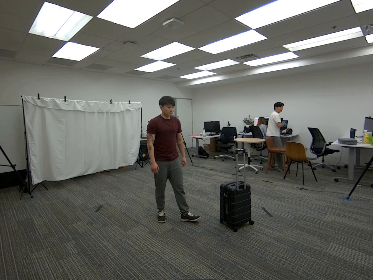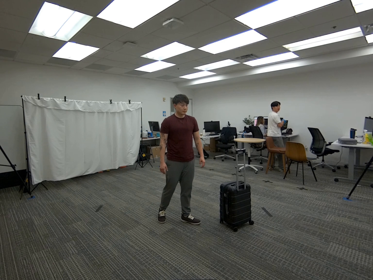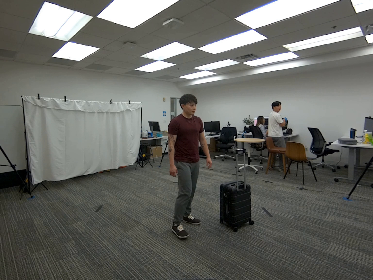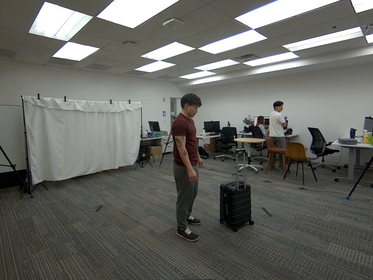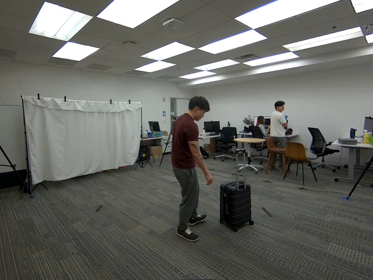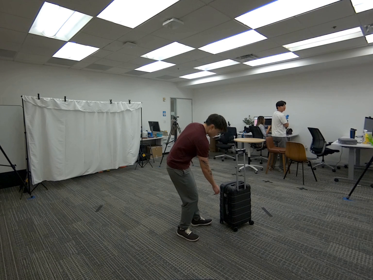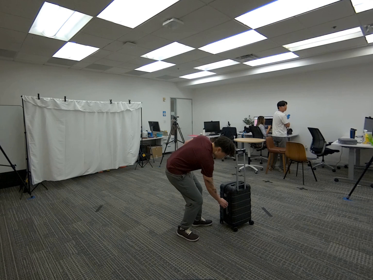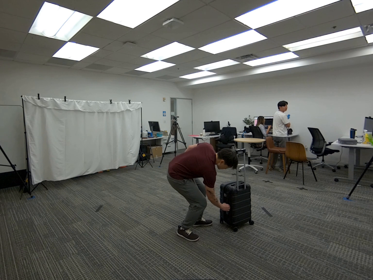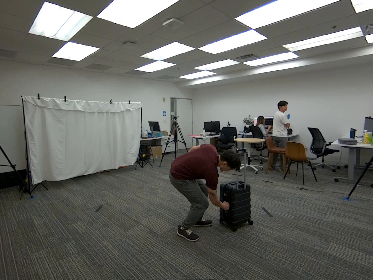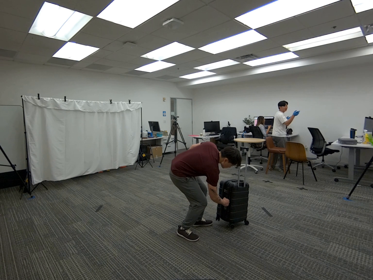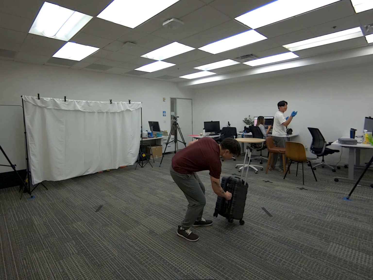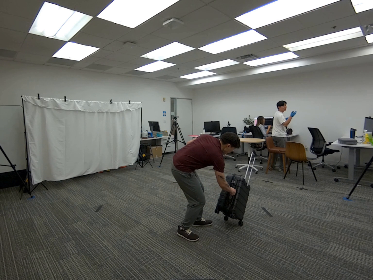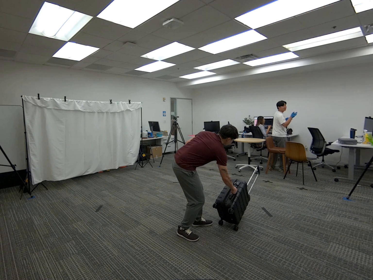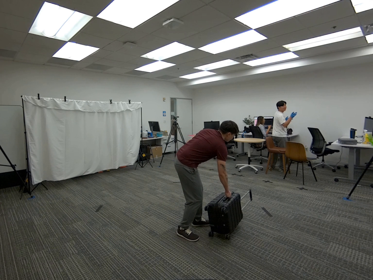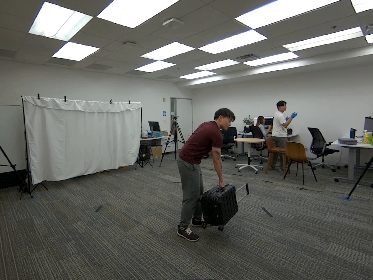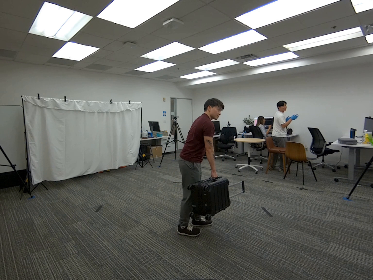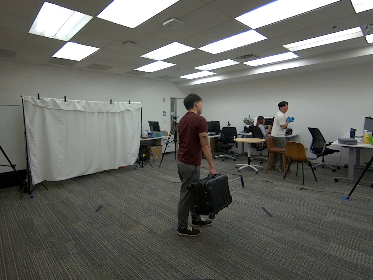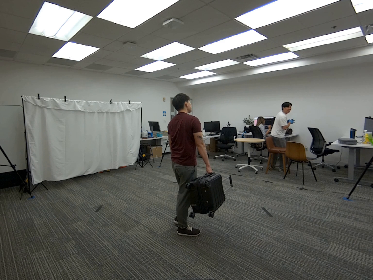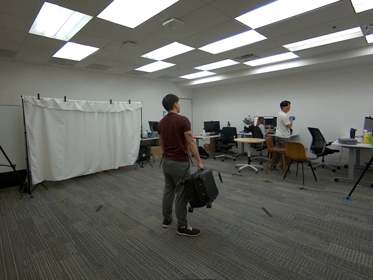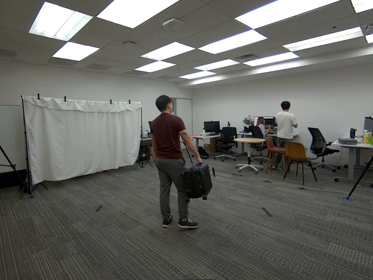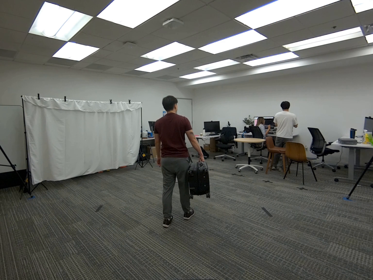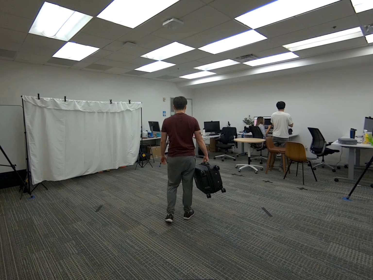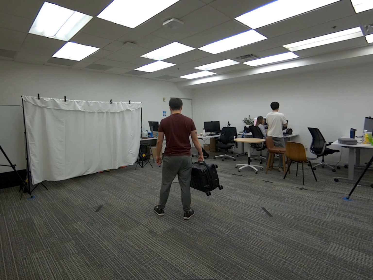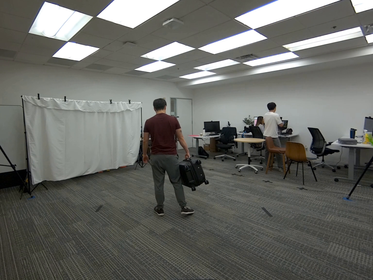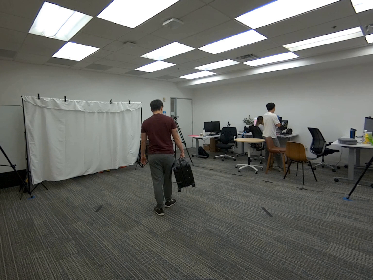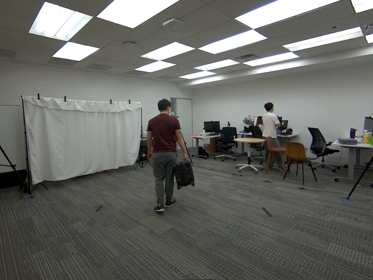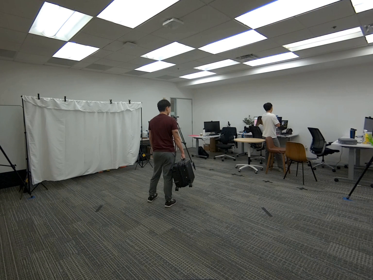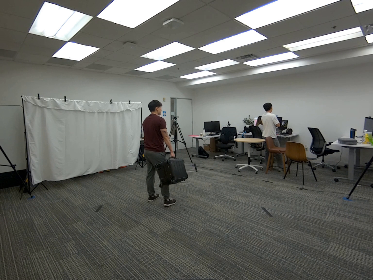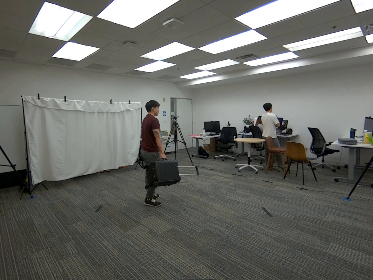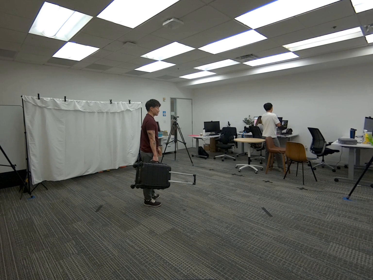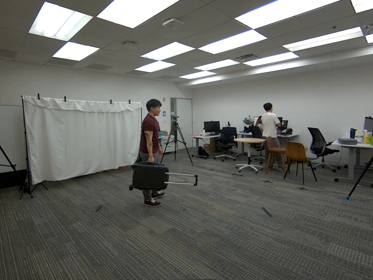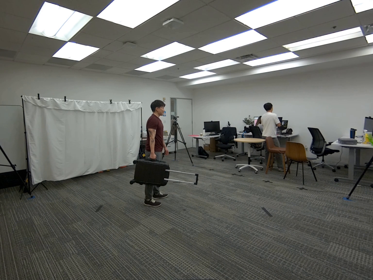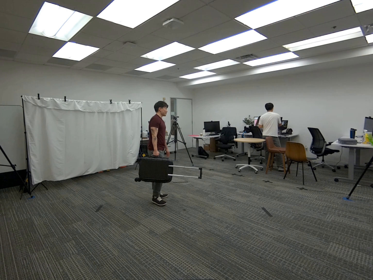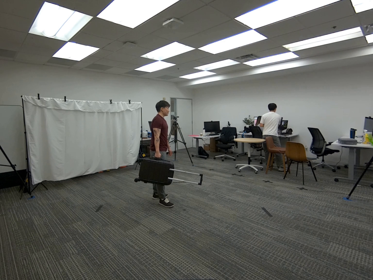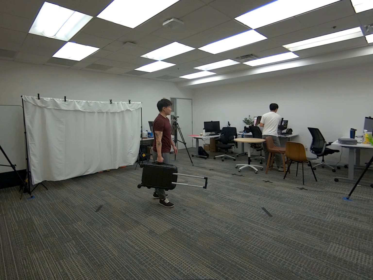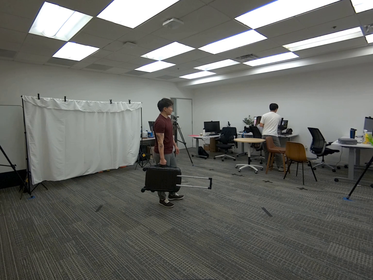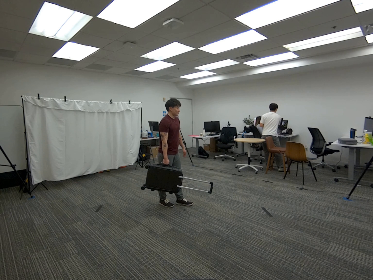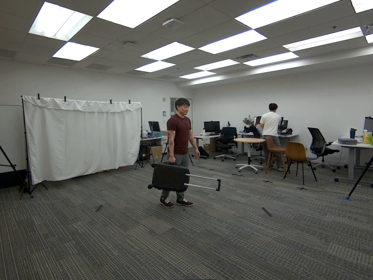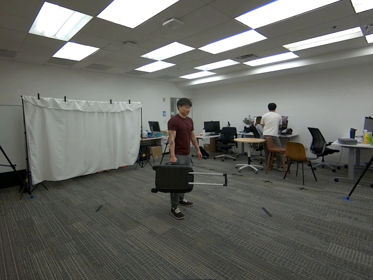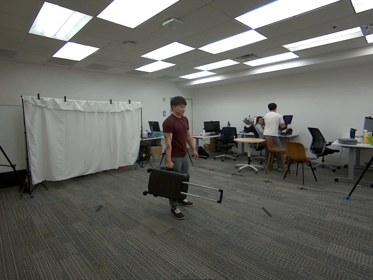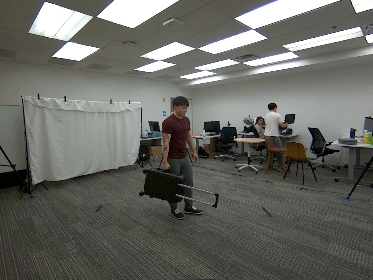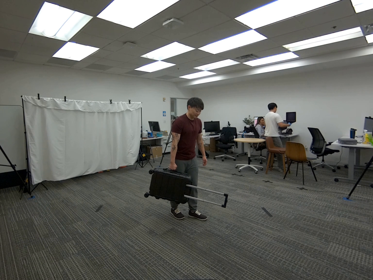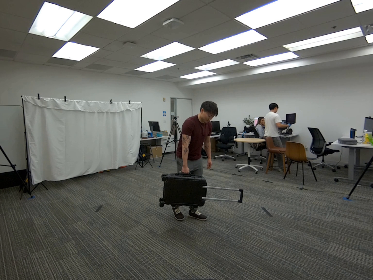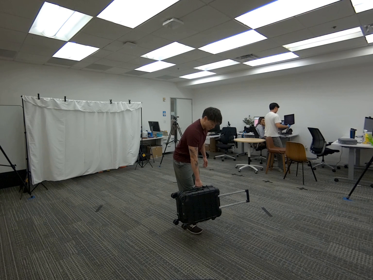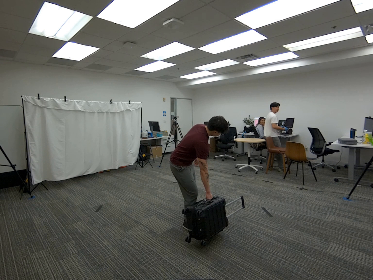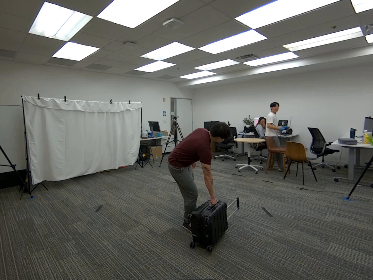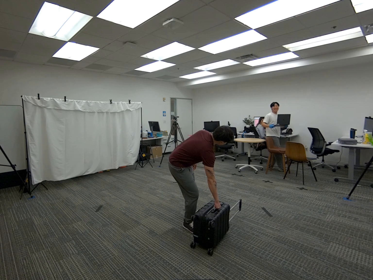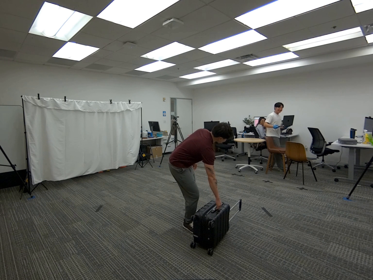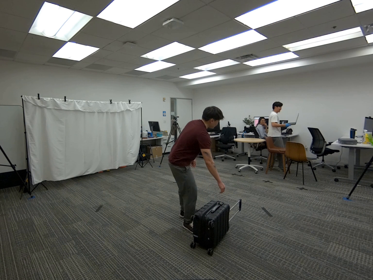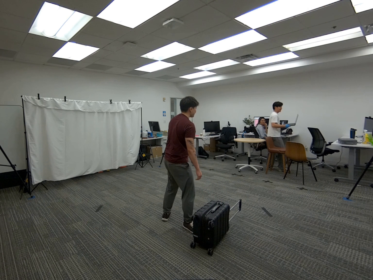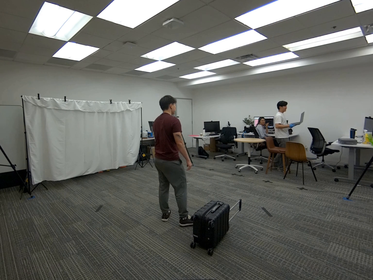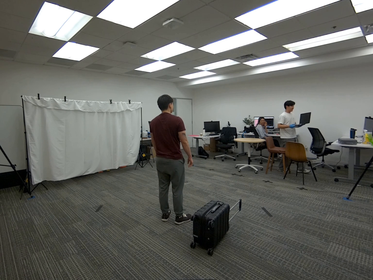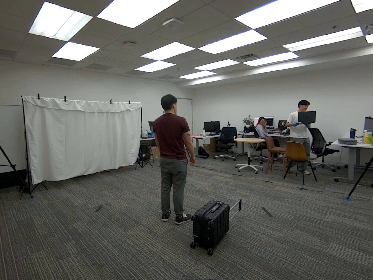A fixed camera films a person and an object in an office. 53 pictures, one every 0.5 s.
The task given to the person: Walk over to the rolling luggage within the bounding area and pick up the luggage from the handle on the side using your left hand. Walk within the bounding area and place the luggage on the ground when complete.
